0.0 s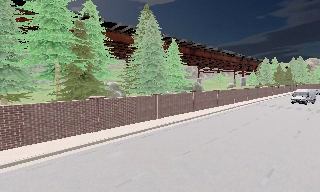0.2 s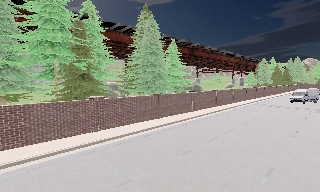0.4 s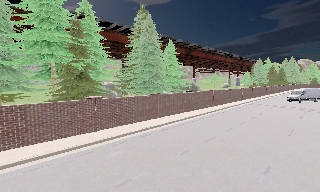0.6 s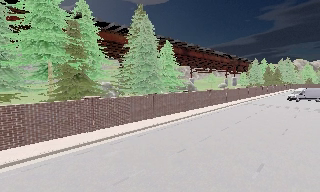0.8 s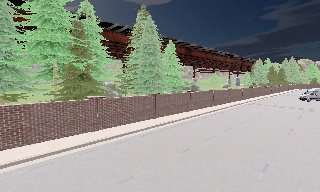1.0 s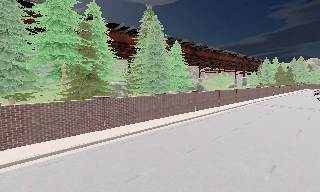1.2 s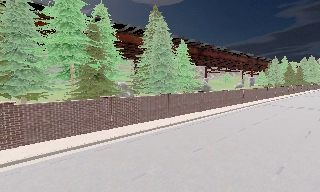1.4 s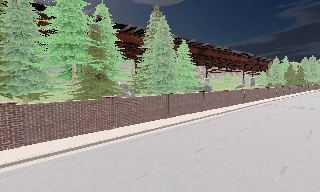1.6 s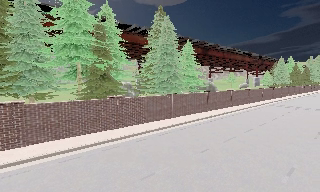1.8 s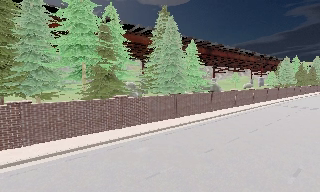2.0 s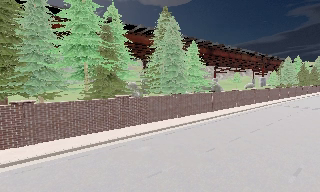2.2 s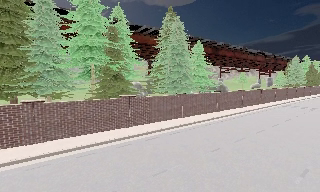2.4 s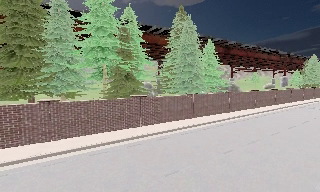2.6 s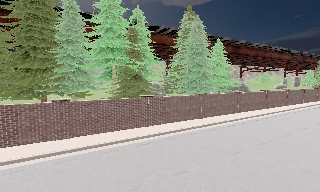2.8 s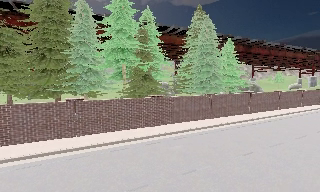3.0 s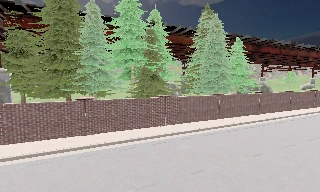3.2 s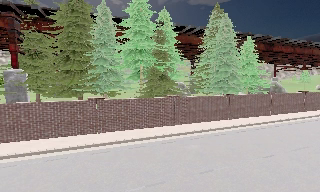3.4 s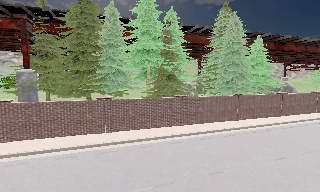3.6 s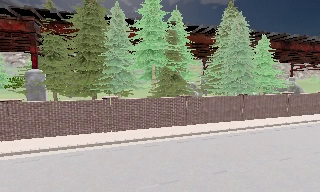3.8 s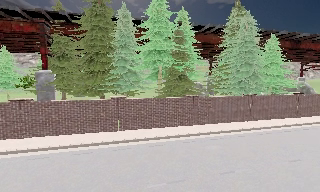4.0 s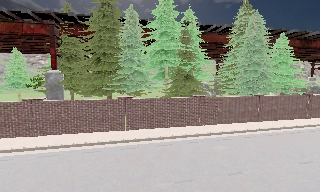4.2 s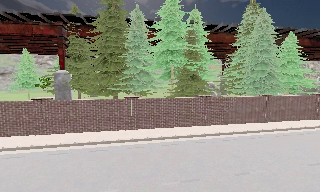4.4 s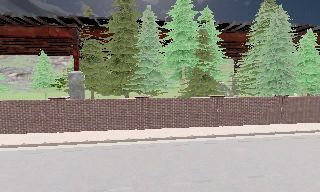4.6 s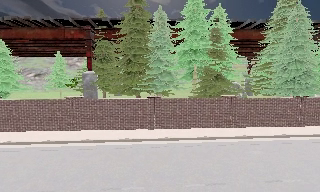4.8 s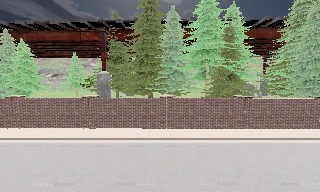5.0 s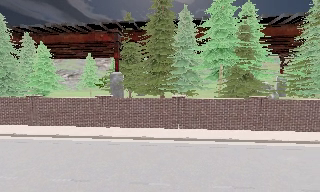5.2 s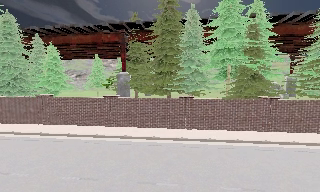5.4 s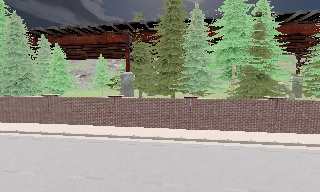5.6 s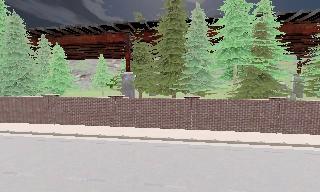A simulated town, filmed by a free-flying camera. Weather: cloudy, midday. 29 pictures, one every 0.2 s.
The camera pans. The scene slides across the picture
to the right.
The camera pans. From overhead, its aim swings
counterclockwise.
0.0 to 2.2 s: The camera travels to its left and backward, about 1 m, so close, fixed things drift to the right.
2.2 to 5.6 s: The scene slides to the right, as the camera pans about 45 degrees to its left. It travels to its left and backward, about 1.5 m, so close, fixed things drift to the right.
The film runs backward here.
